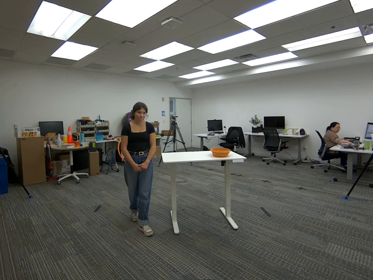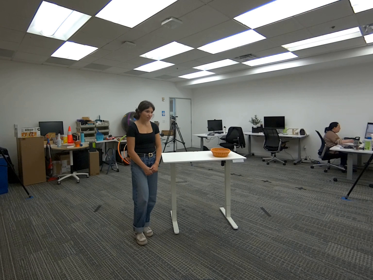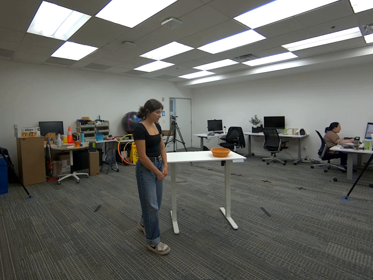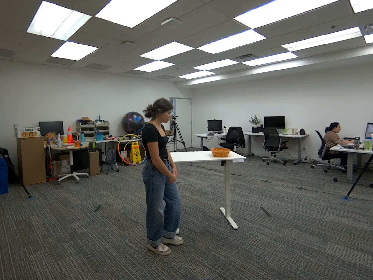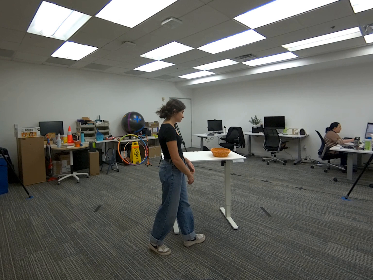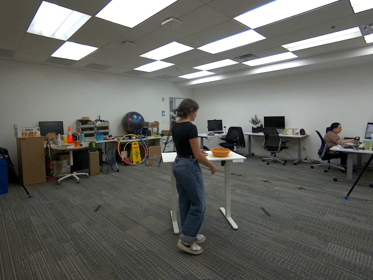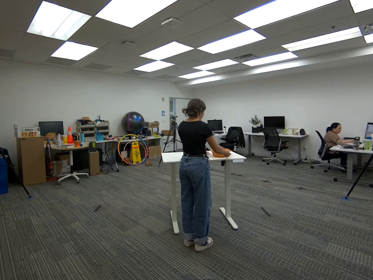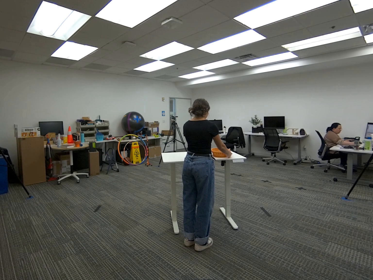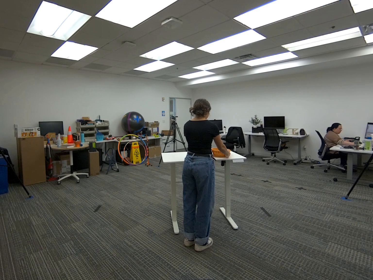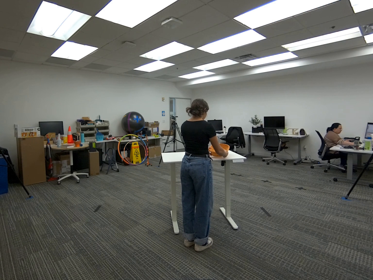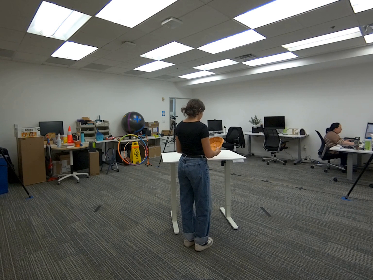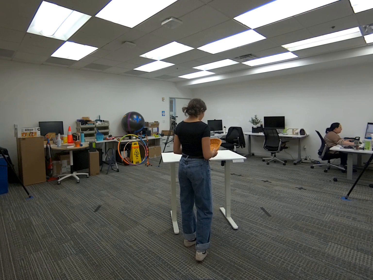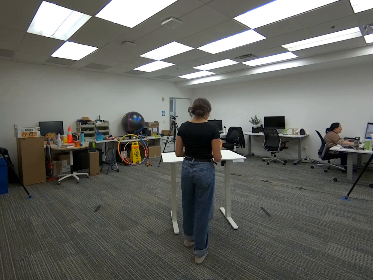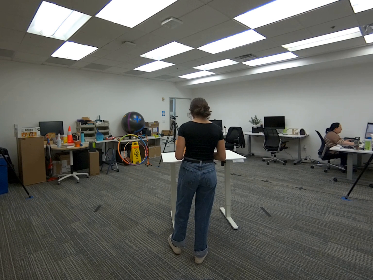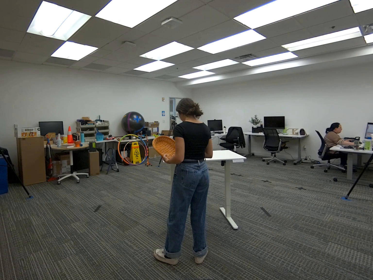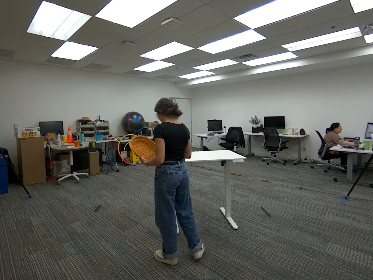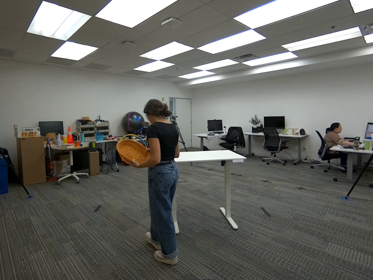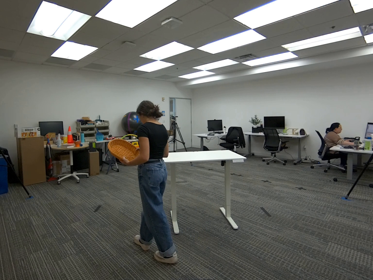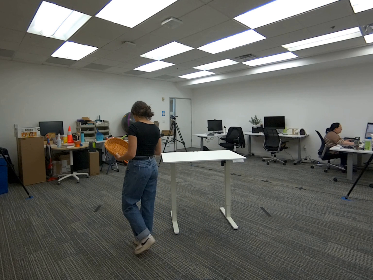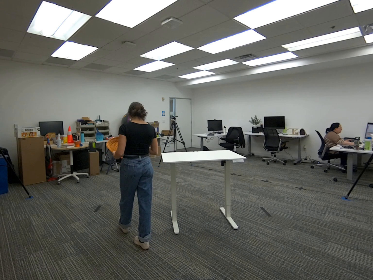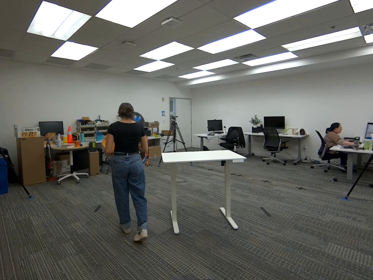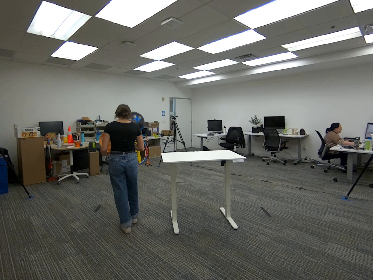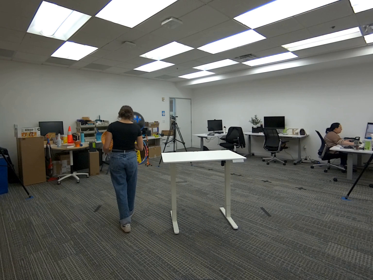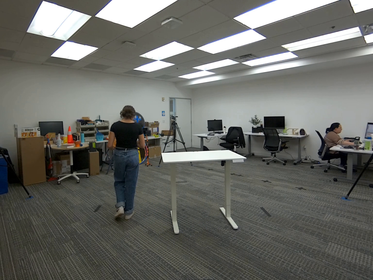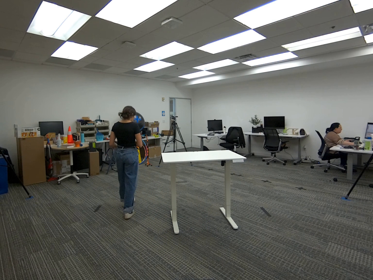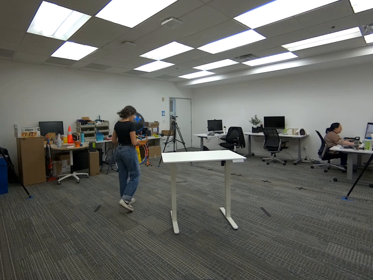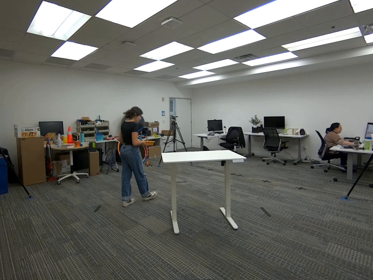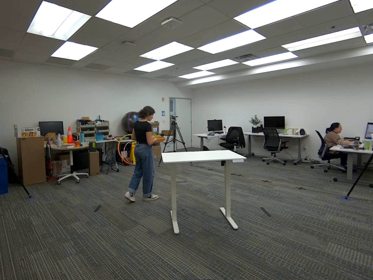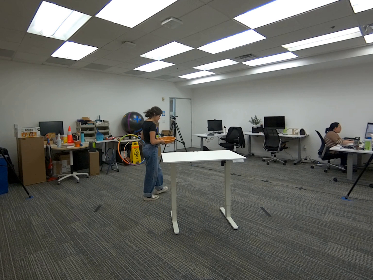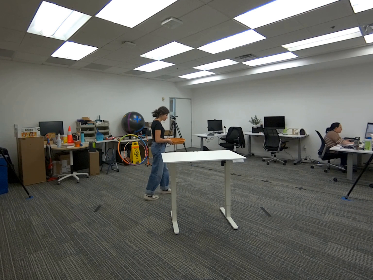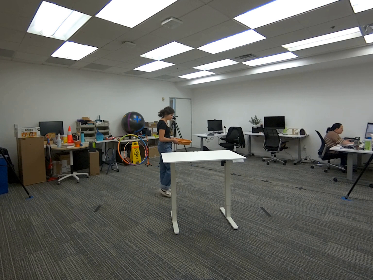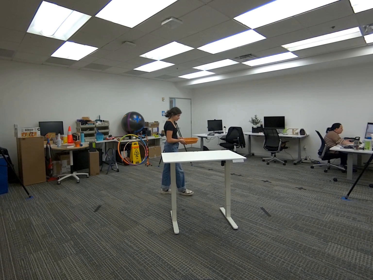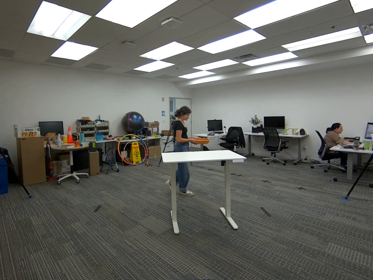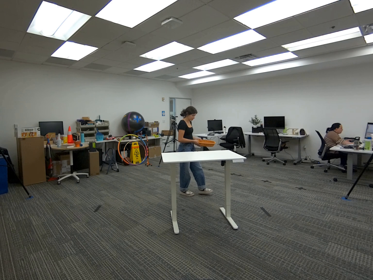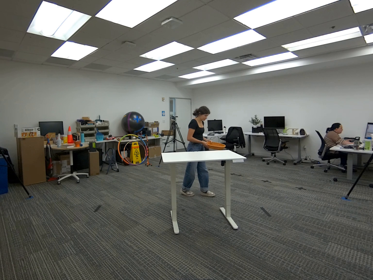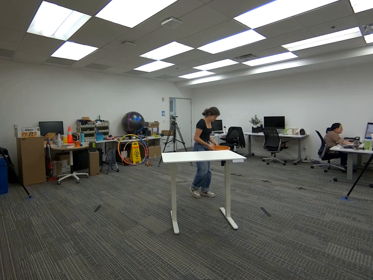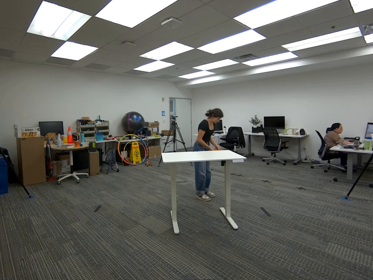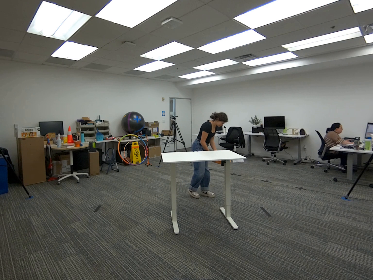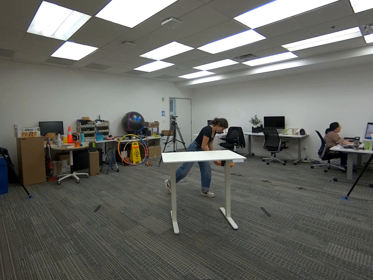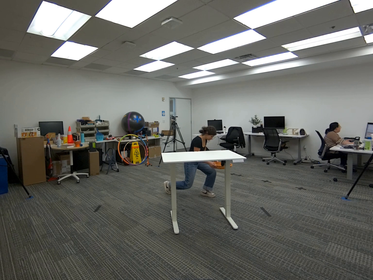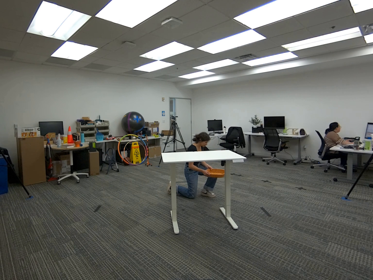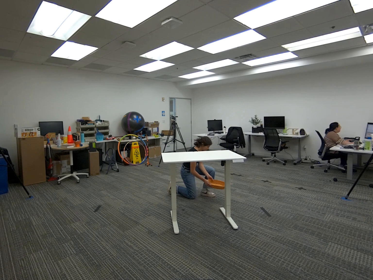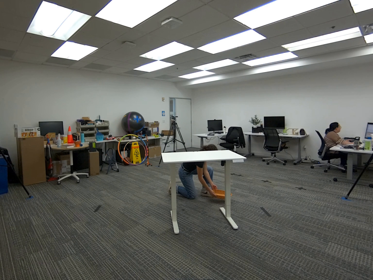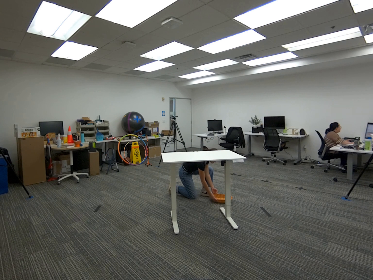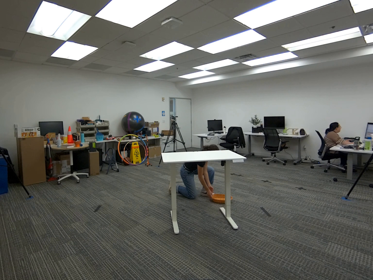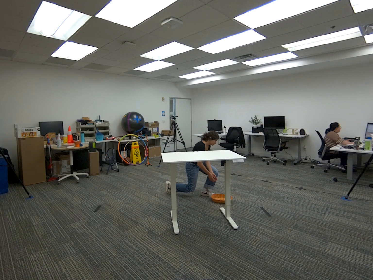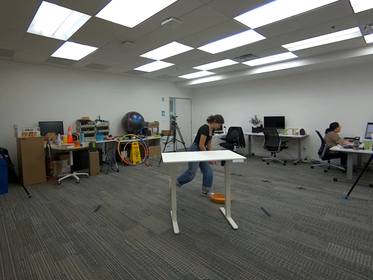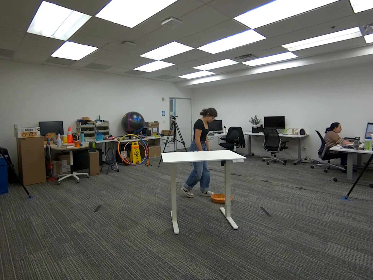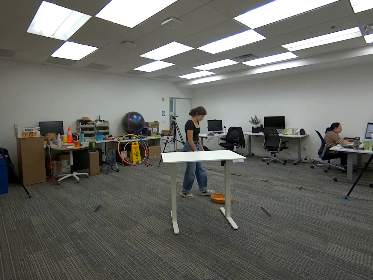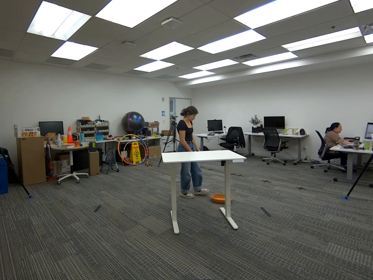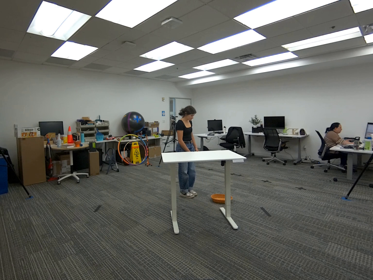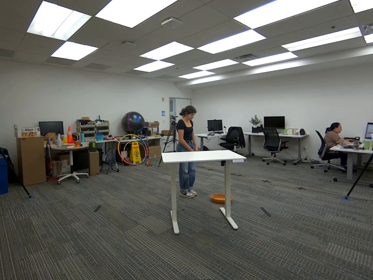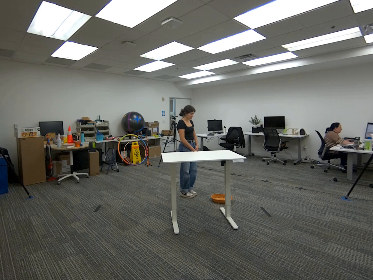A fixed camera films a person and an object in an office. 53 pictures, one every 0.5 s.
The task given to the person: Walk to the woven basket from the white desk, pick up the basket with your both hands and place the basket on the ground.
